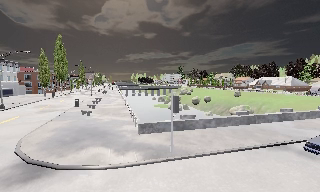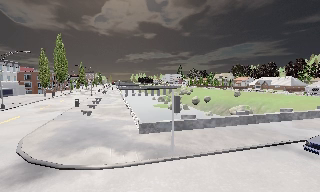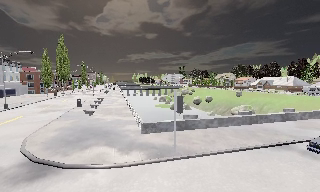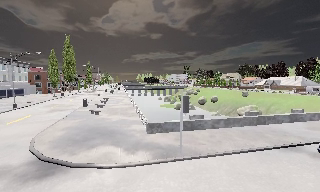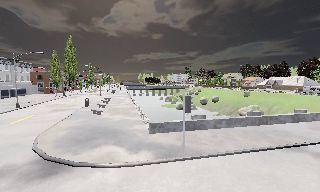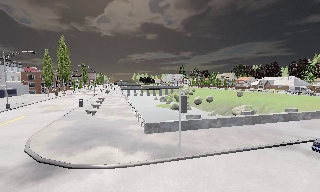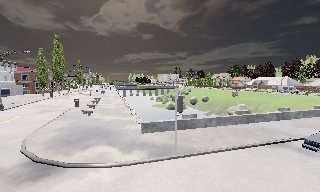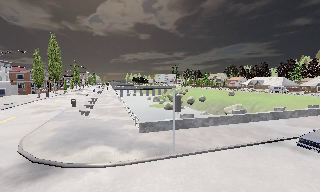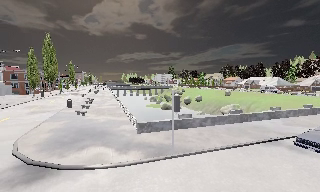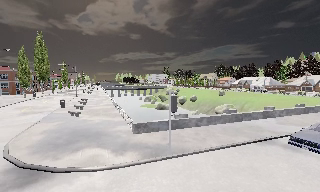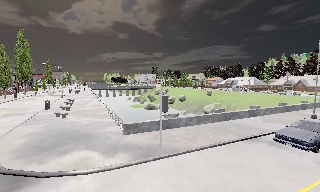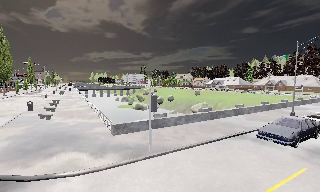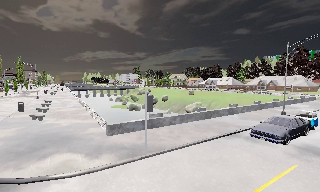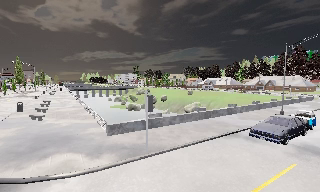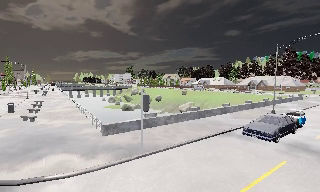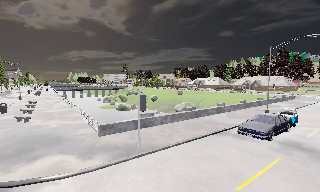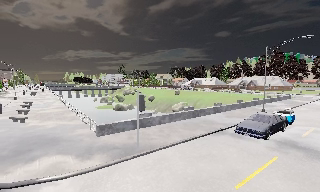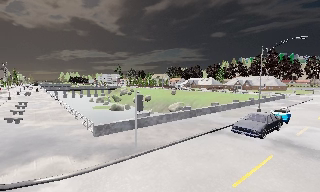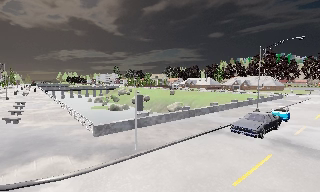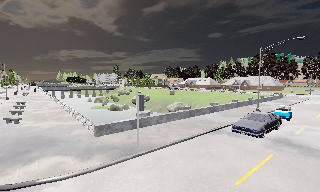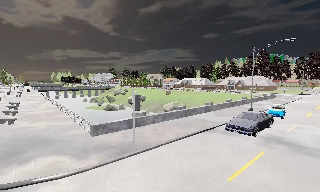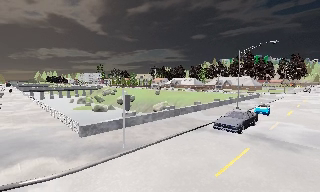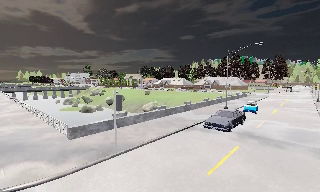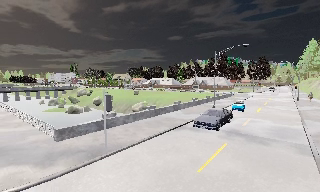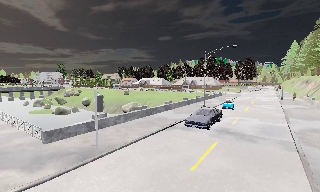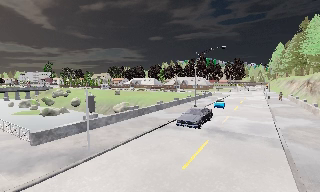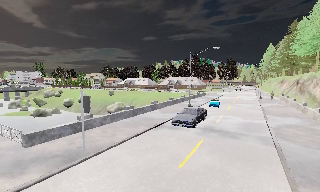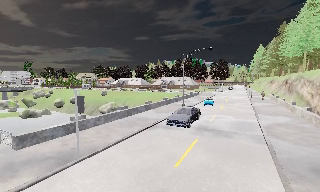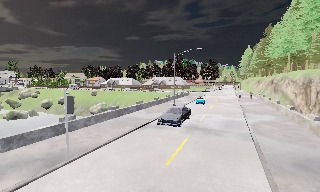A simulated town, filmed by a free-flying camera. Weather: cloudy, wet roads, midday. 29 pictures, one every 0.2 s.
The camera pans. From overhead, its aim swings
clockwise.
The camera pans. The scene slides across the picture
to the left.
0.0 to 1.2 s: The camera shifts only a little, or ends up much as it began.
1.2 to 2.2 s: The scene slides to the left, as the camera pans about 10 degrees to its right.
2.2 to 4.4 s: The camera swings to its right by about 20 degrees, and the scene slides to the left. It travels to its left and backward, about 1 m.
4.4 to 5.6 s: The scene slides to the left, as the camera pans about 20 degrees to its right.
The film runs backward here.
